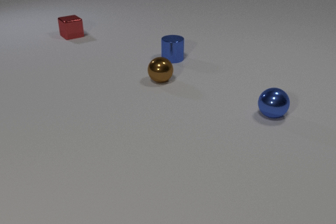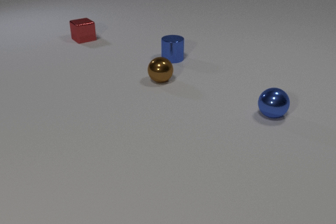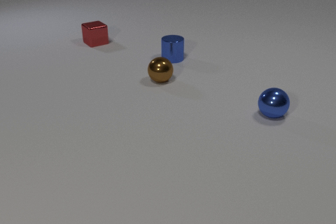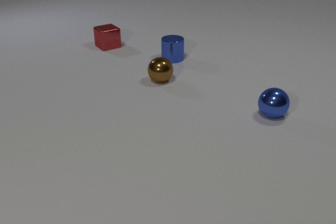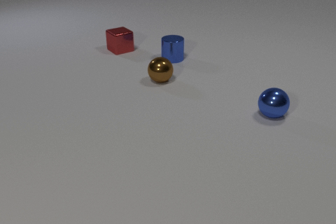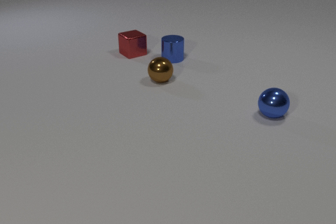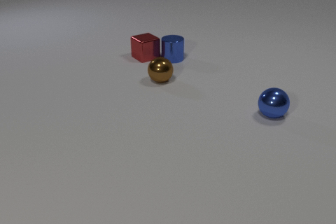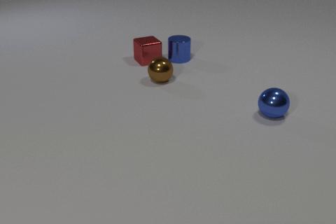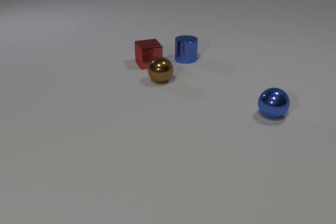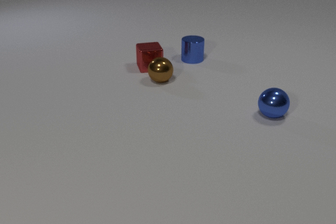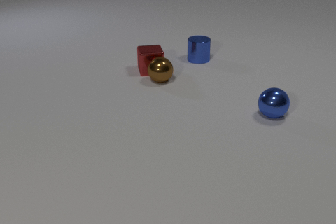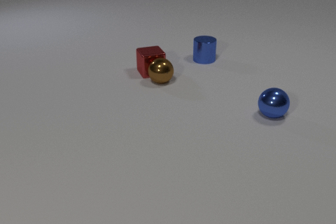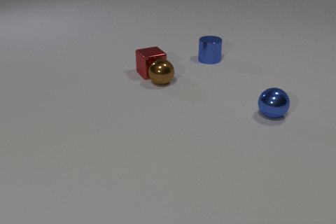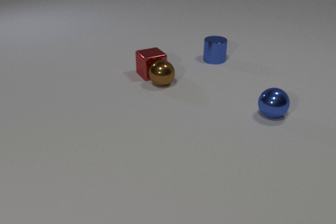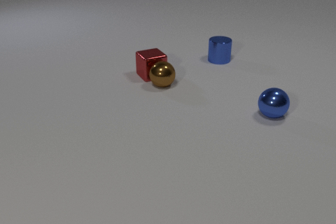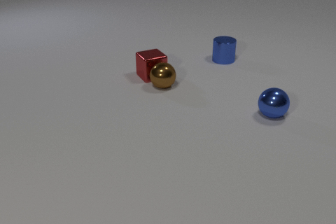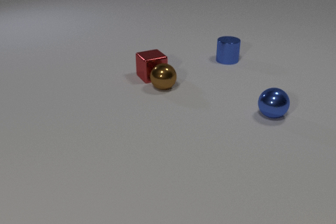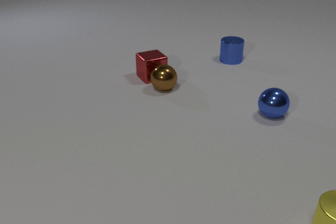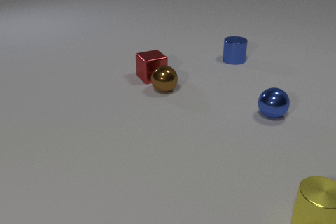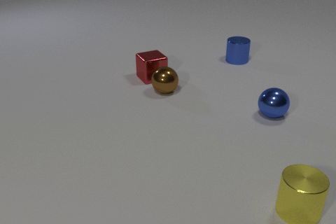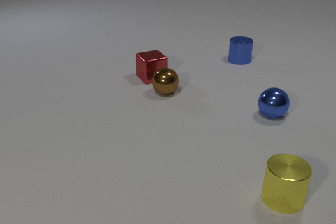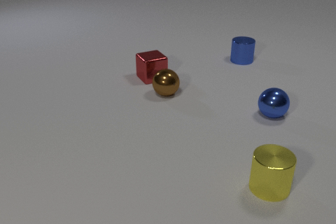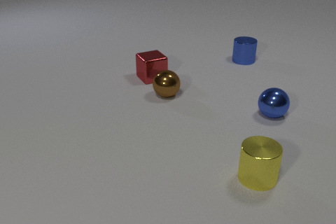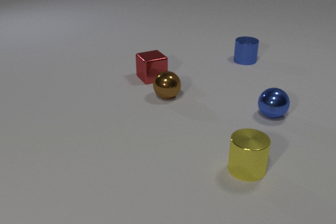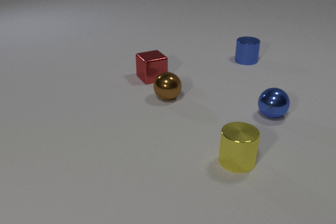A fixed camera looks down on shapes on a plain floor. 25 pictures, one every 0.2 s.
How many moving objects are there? 4.
How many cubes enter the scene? 0.
How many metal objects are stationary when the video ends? 2.
0.0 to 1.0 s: The red metal cube slides toward the camera and to the right.
1.0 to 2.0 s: The red metal cube slides toward the camera, spins so that its near face slides to the left, clockwise seen from above. The blue metal cylinder slides to the right. The red metal cube and the blue metal cylinder collide.
2.0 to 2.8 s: The red metal cube slides toward the camera. The blue metal cylinder slides to the right. The brown metal sphere rolls toward the camera. The red metal cube and the brown metal sphere collide.
2.8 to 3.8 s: The red metal cube slides toward the camera. The blue metal cylinder slides to the right. The brown metal sphere rolls toward the camera. The yellow metal cylinder comes in at the right edge, slides to the left and away from the camera.
3.8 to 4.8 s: The blue metal cylinder slides to the right. The brown metal sphere rolls toward the camera. The yellow metal cylinder slides to the left and away from the camera.
